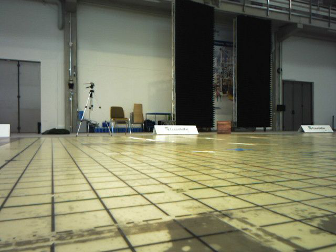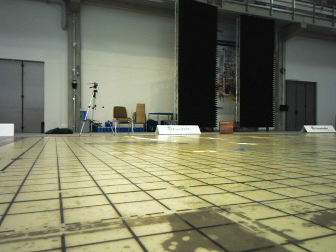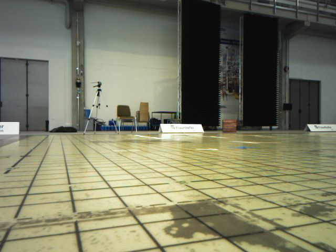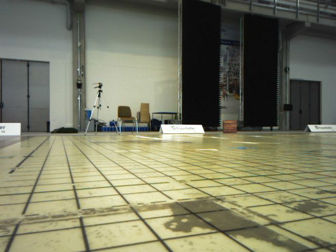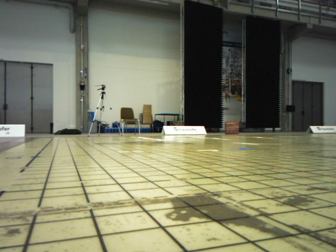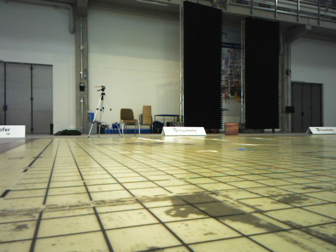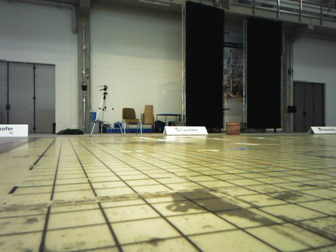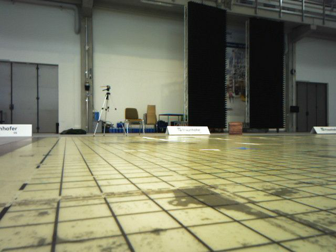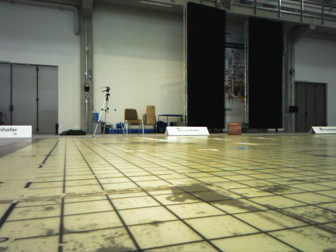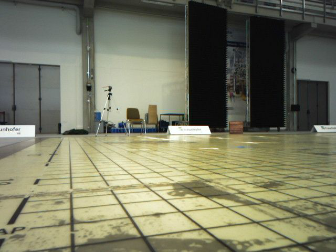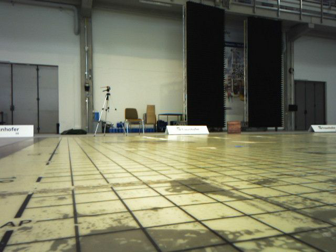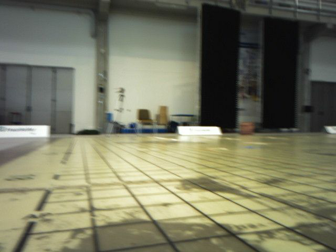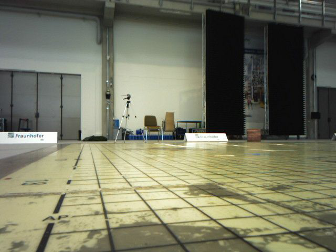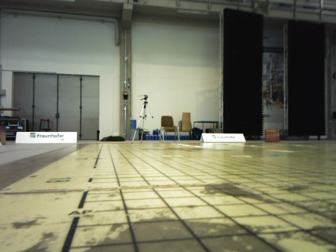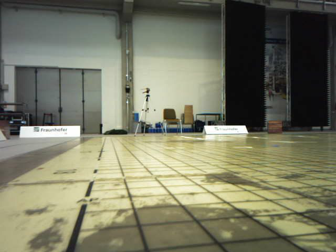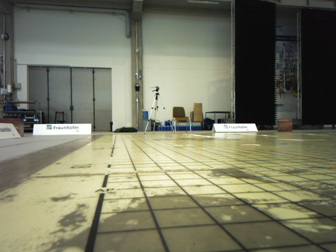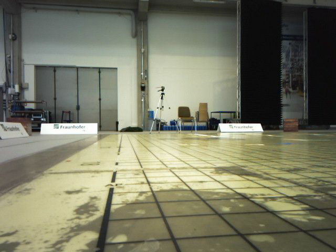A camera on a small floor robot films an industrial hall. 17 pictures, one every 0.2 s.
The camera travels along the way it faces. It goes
backward.
0.0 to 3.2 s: The camera pans to its left, which is counterclockwise from overhead, by about 10 degrees. It travels backward, about 0.6 m, so what stands in front gets smaller.
The film runs backward here.
